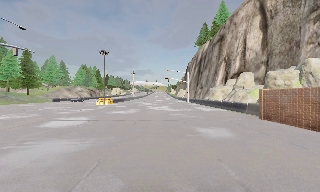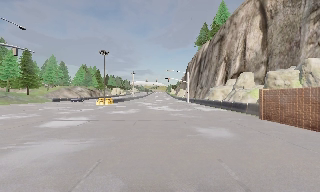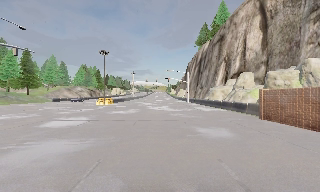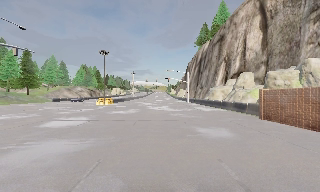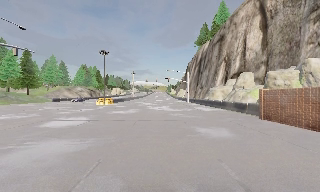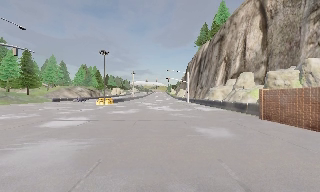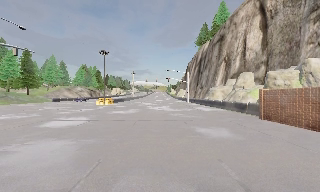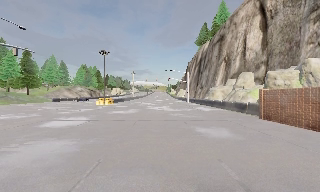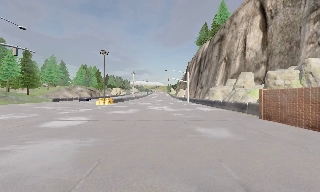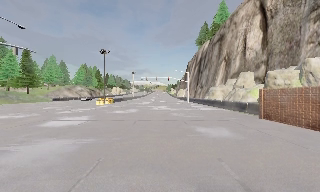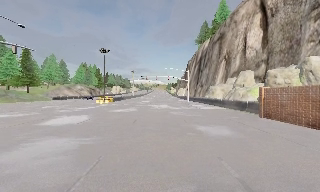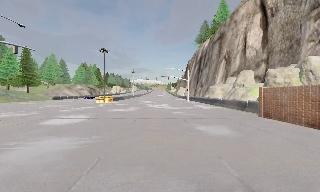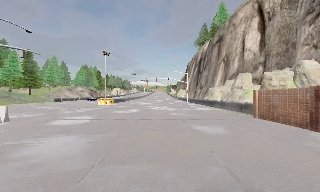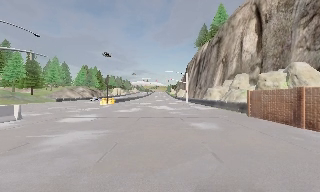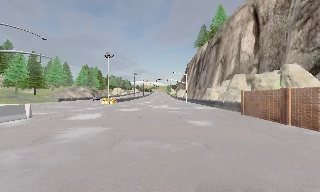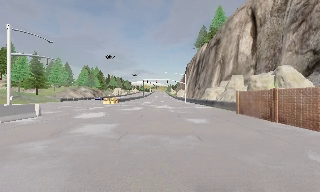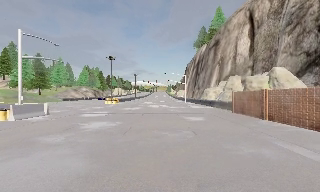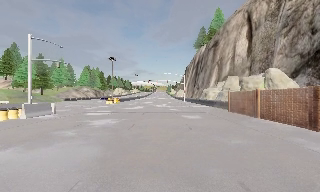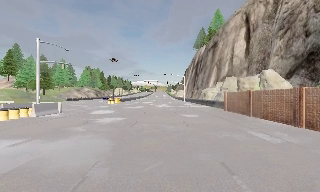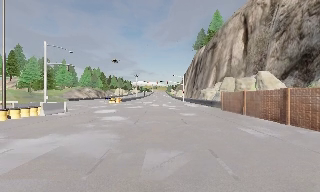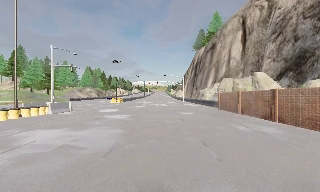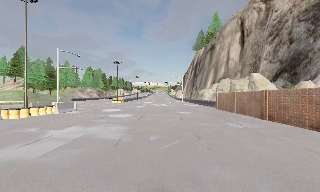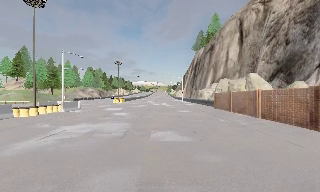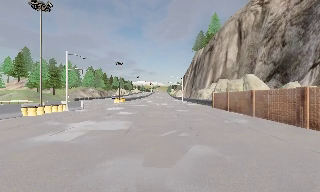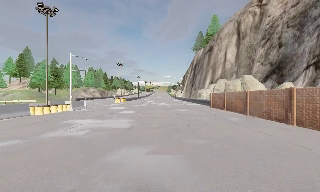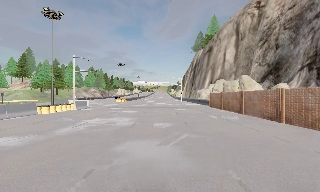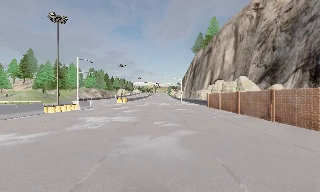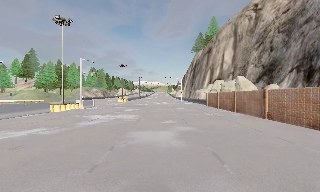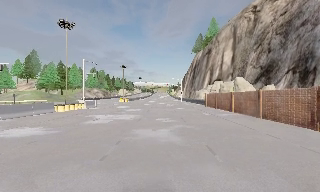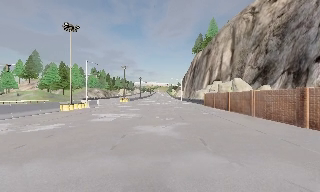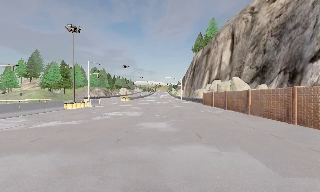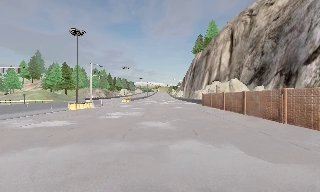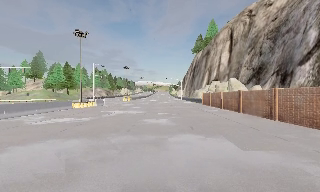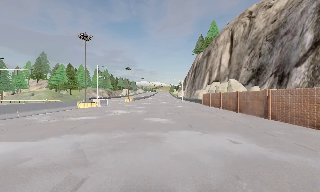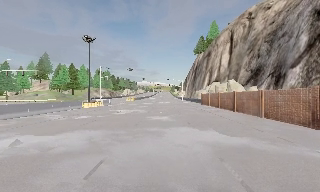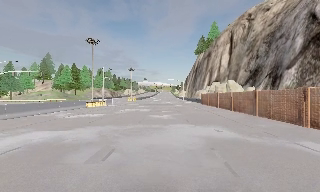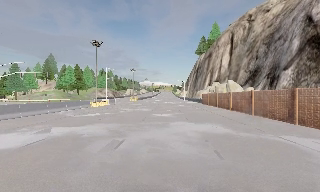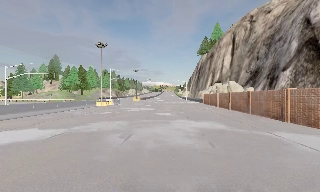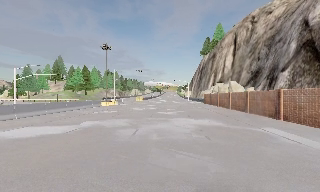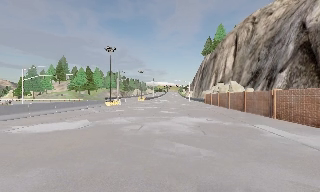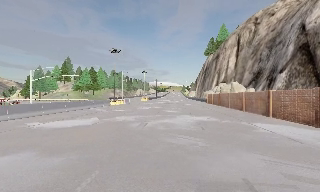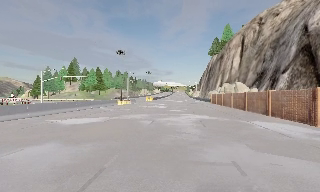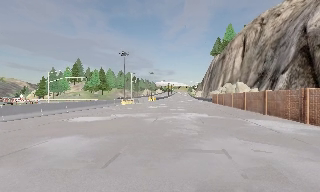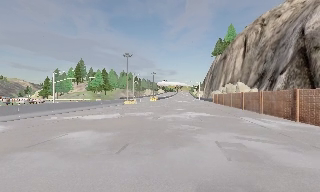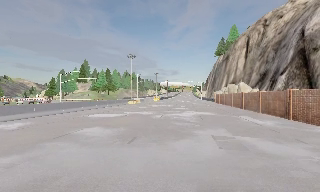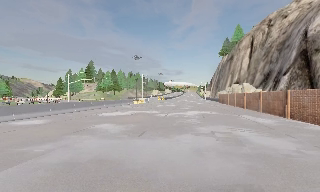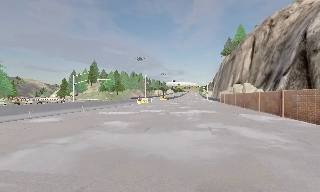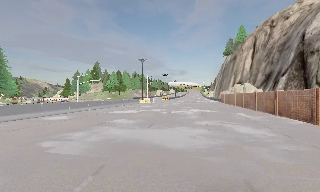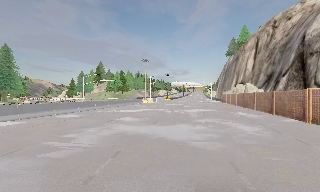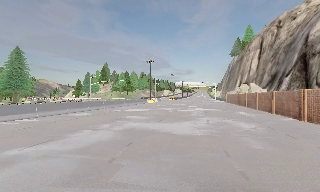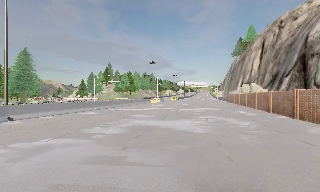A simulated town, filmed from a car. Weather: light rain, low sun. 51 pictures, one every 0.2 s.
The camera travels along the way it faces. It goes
backward.
0.0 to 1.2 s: The camera keeps its place and its aim.
1.2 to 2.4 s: The camera travels backward, about 0.5 m, so what stands in front gets smaller. It gains speed.
2.4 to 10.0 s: The scene slides to the right, as the camera pans about 15 degrees to its left. It travels backward, about 40 m, so what stands in front gets smaller.
The film runs backward here.
